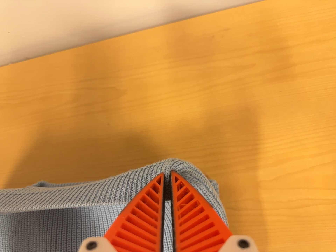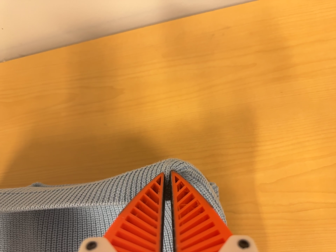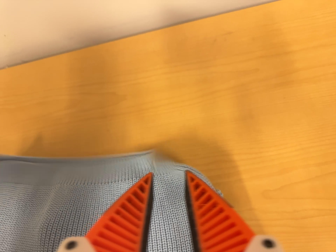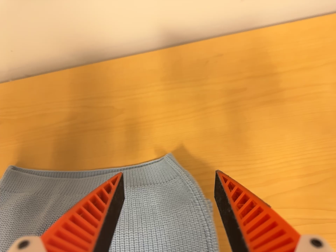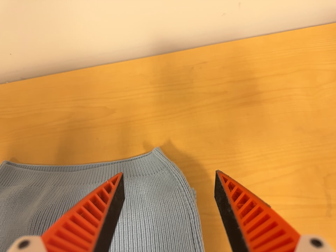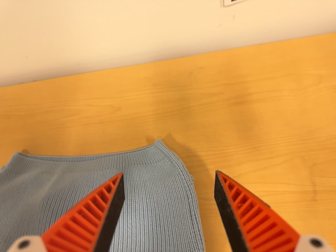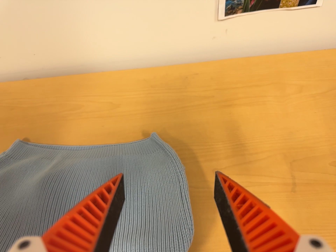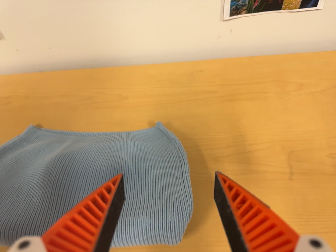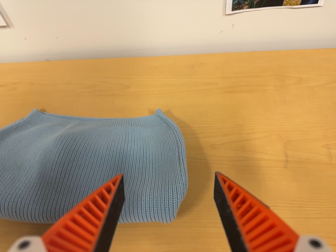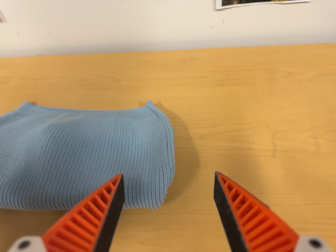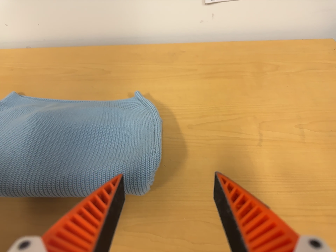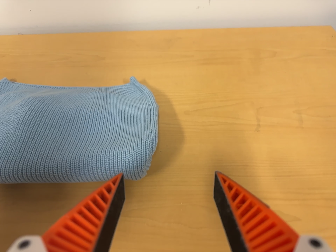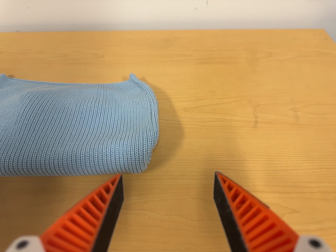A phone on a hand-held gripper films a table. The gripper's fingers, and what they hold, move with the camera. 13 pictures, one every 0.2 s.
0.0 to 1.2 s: The camera travels backward and toward the bottom of its view, about 16 cm, so what stands in front gets smaller. Its aim tips toward the top of its view by about 15 degrees.
1.2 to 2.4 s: The camera travels toward the bottom of its view, about 16 cm, so close, fixed things drift upward.
The film runs forward here.
